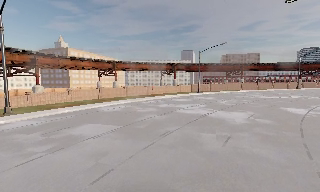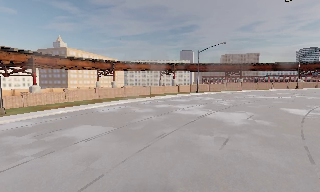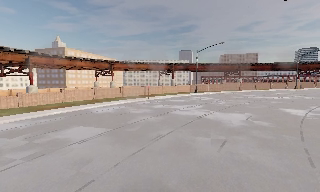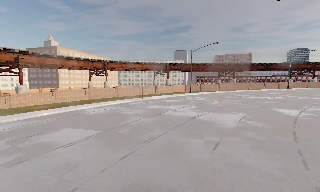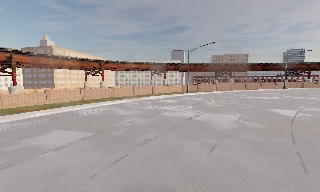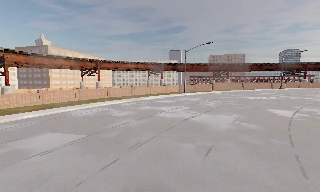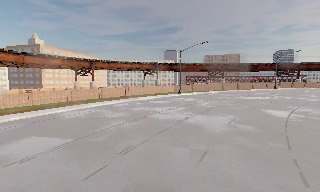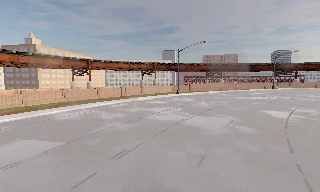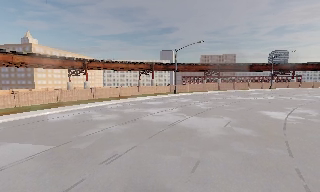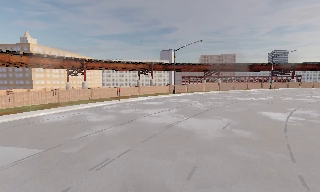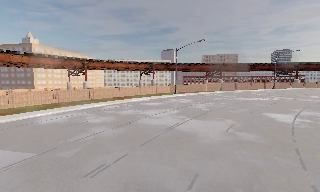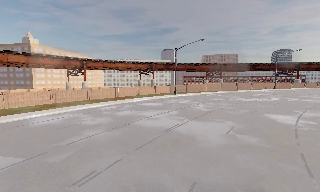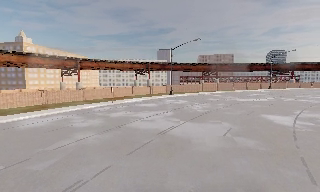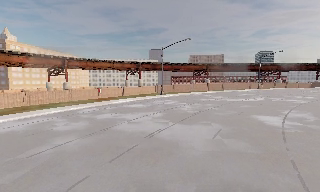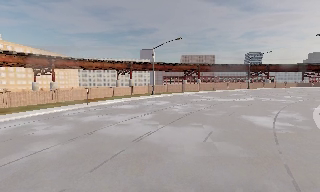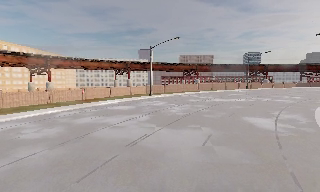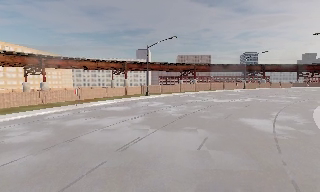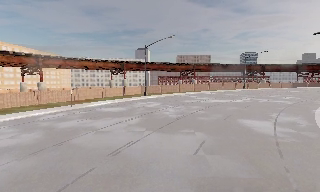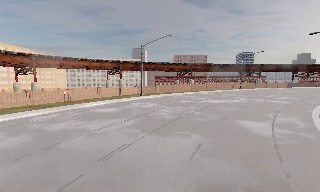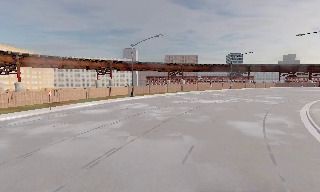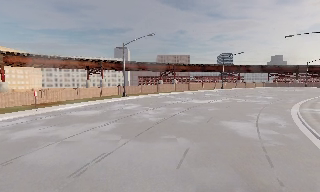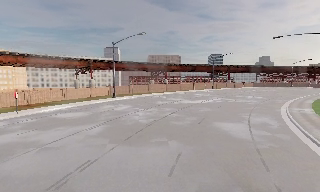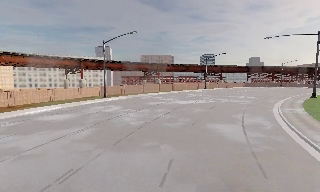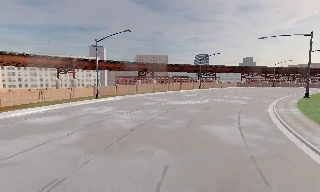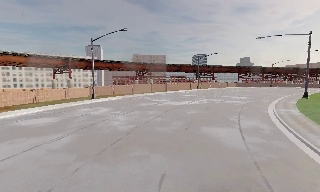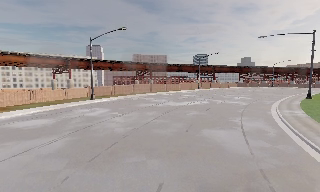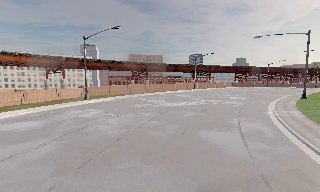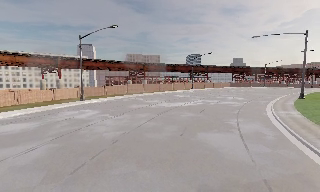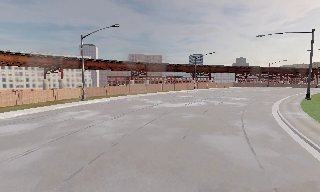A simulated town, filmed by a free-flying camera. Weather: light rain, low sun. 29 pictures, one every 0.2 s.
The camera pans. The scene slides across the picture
to the left.
The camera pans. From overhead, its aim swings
clockwise.
0.0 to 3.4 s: The scene slides to the left, as the camera pans about 15 degrees to its right. It travels forward and to its right, about 8 m, so what stands in front looms larger.
3.4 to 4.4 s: The camera swings to its right by about 10 degrees, and the scene slides to the left. It travels forward, about 2.5 m, so what stands in front looms larger.
4.4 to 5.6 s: The camera travels forward, about 3 m, so what stands in front looms larger.
The film runs forward here.
